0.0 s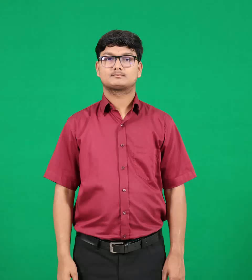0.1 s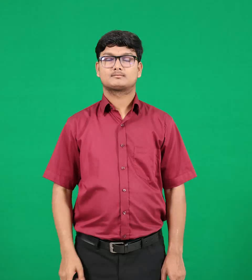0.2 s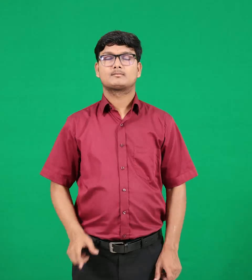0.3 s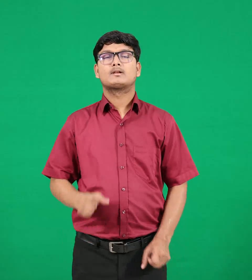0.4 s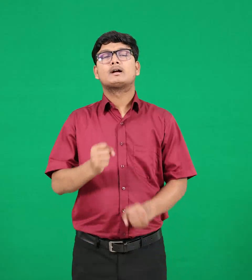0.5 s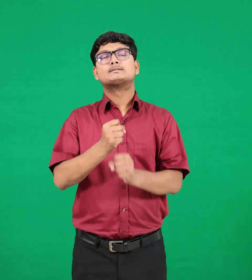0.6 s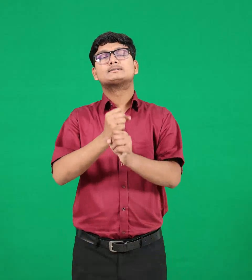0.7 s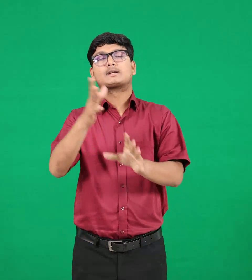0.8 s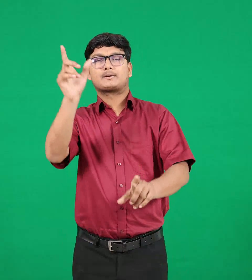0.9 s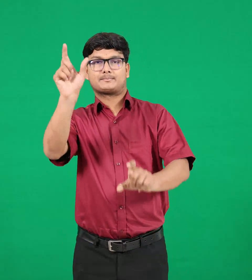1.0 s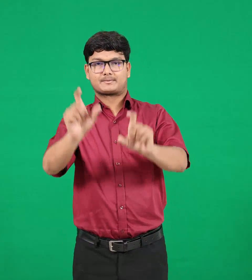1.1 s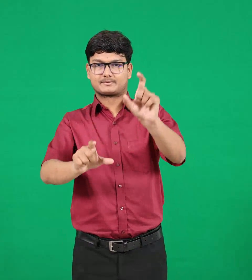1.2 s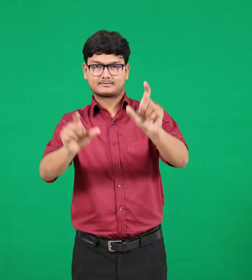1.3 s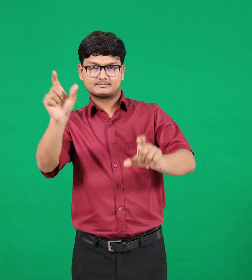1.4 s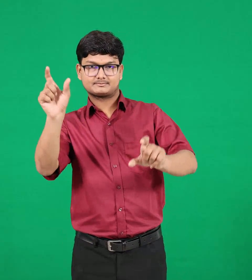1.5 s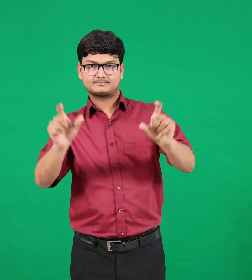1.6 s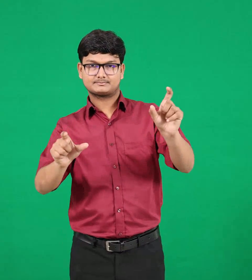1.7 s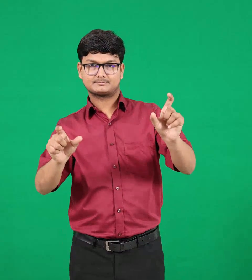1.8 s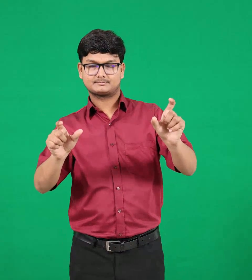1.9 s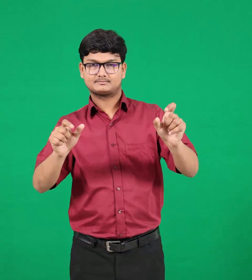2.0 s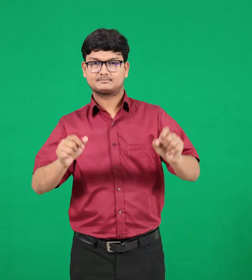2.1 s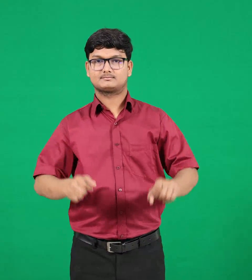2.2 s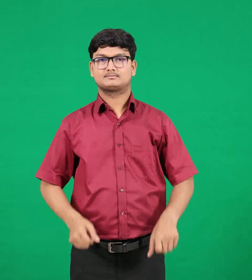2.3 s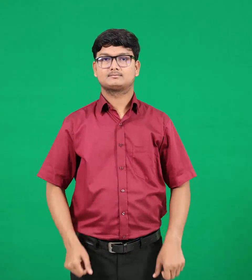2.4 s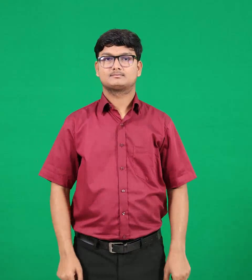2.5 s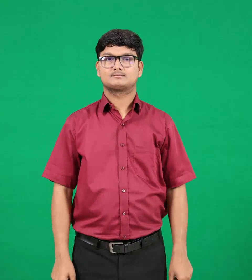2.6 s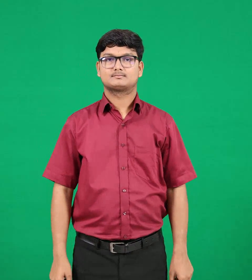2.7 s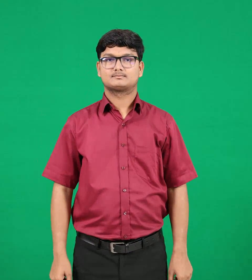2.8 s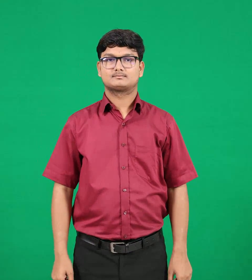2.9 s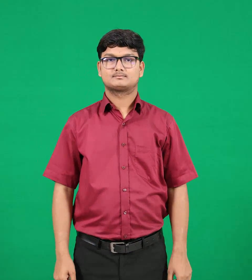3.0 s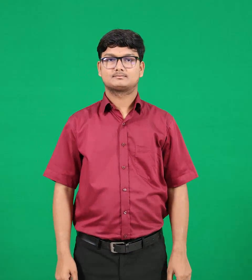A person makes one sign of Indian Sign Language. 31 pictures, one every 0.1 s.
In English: individual
